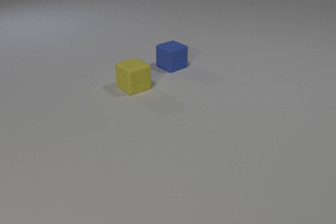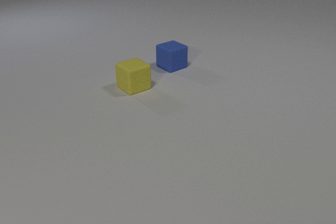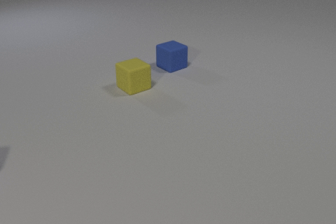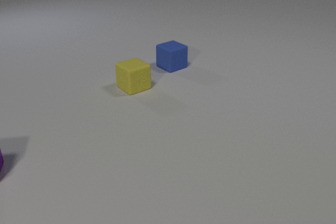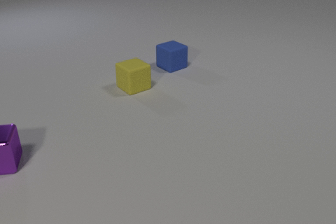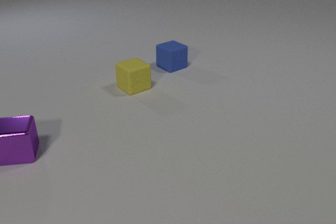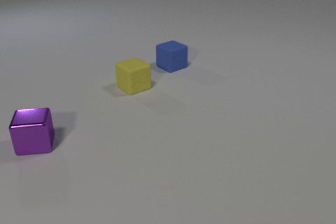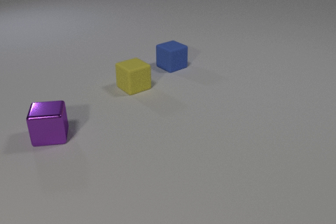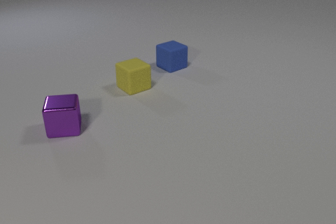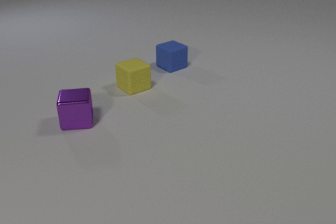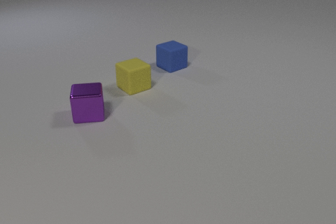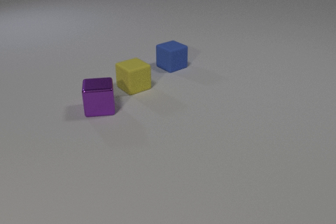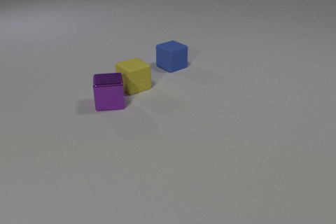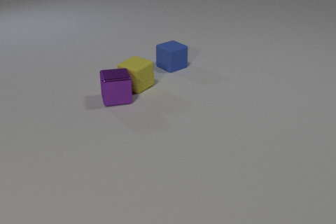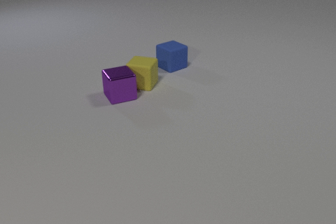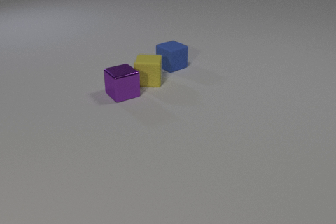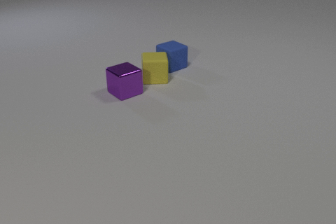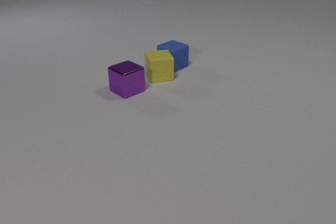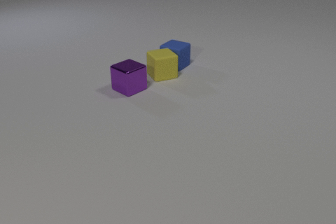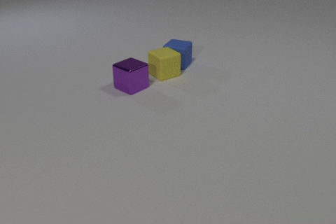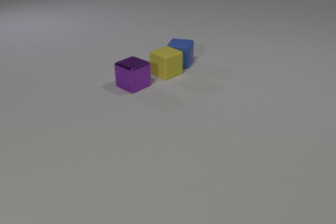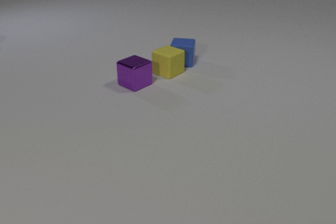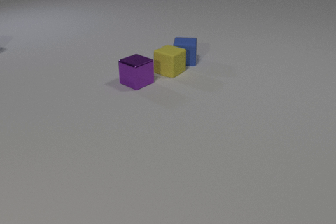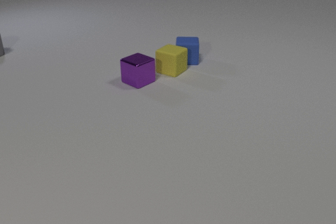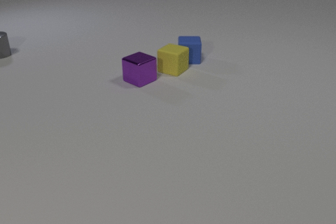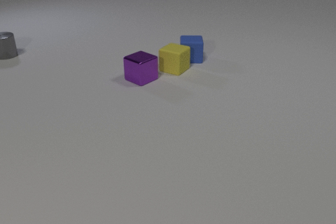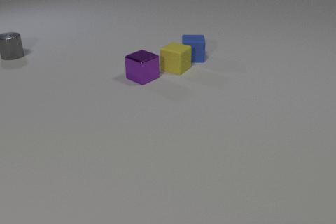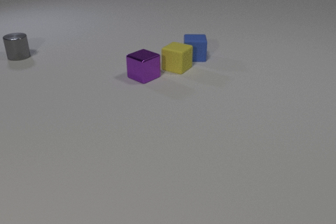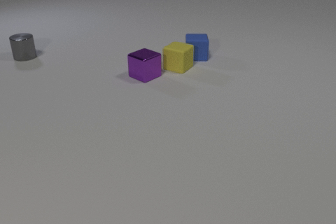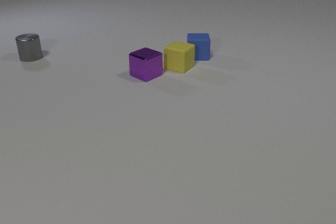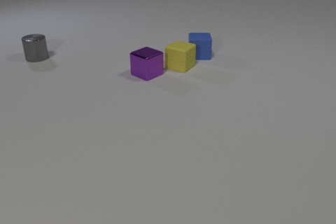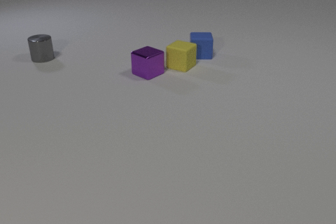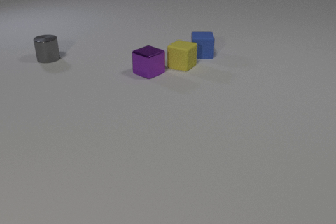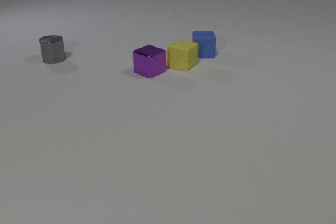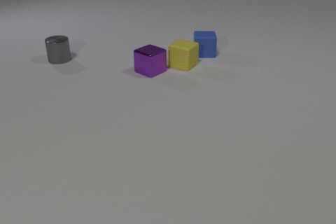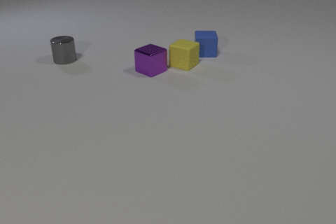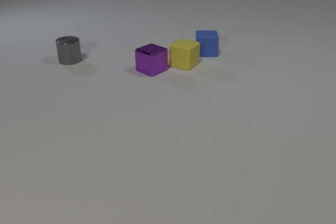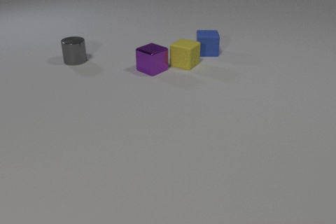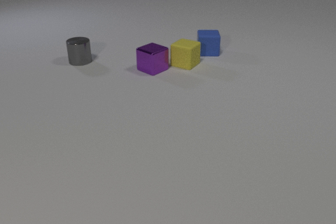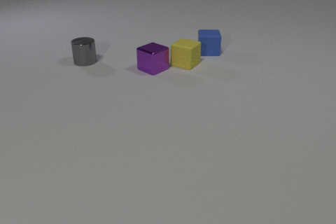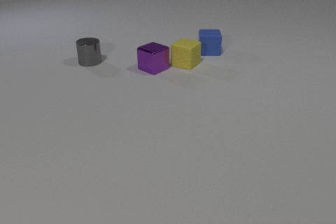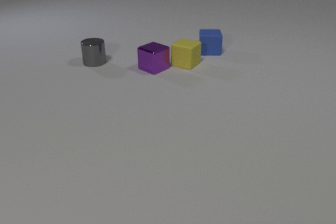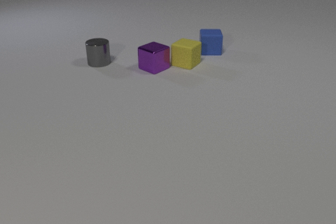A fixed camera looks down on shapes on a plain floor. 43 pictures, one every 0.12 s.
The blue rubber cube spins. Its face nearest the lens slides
to the right.
The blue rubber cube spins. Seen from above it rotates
counterclockwise.
0.00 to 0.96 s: The purple metal cube comes in at the left edge, slides to the right and away from the camera.
0.96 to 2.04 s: The purple metal cube slides away from the camera and to the right, spins so that its near face slides to the right, counterclockwise seen from above. The yellow rubber cube slides to the right and away from the camera, spins so that its near face slides to the right, counterclockwise seen from above. The purple metal cube and the yellow rubber cube collide. The yellow rubber cube and the blue rubber cube collide.
2.04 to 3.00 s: The purple metal cube slides away from the camera and to the right. The yellow rubber cube slides away from the camera and to the right, spins counterclockwise seen from above by about 45 degrees, its near face sliding to the right. The gray metal cylinder comes in at the left edge, slides to the right and toward the camera. The blue rubber cube slides away from the camera and to the right, spins counterclockwise seen from above by about 45 degrees, its near face sliding to the right.
3.00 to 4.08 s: The purple metal cube slides away from the camera and to the right. The yellow rubber cube slides away from the camera and to the right. The gray metal cylinder slides to the right and toward the camera. The blue rubber cube slides away from the camera and to the right.
4.08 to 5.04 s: The purple metal cube slides away from the camera. The gray metal cylinder slides to the right and toward the camera. The blue rubber cube slides away from the camera and to the right.
What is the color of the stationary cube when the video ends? yellow.
How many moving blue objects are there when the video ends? 1.
What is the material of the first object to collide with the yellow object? metal.
